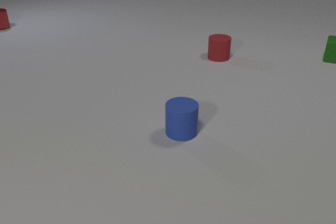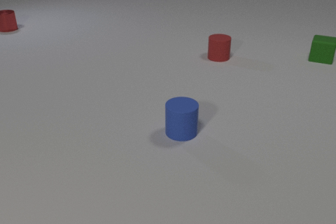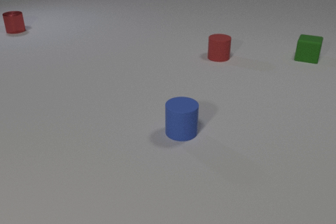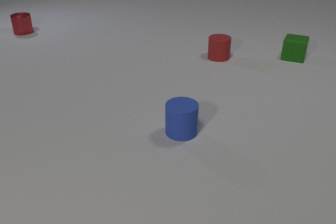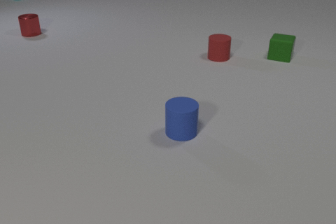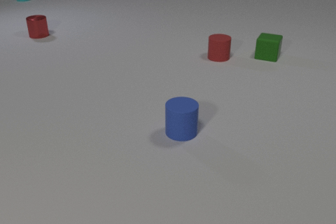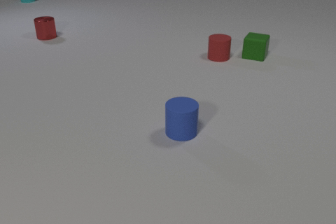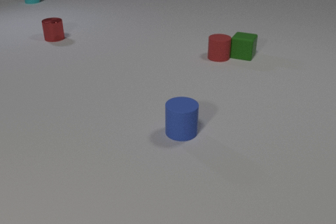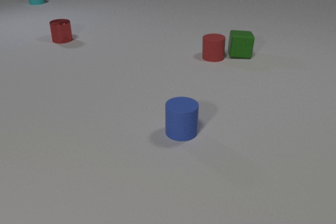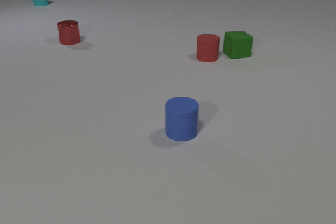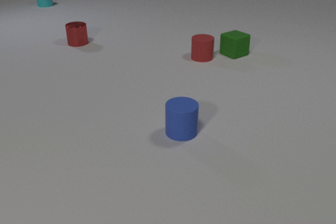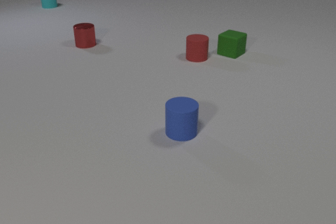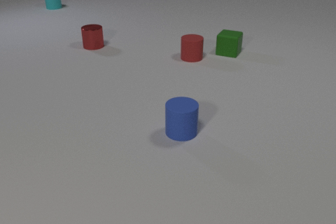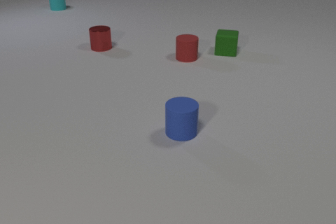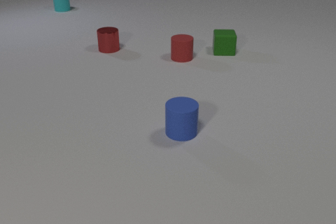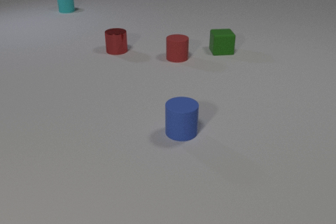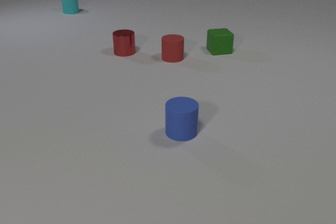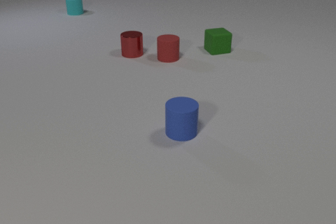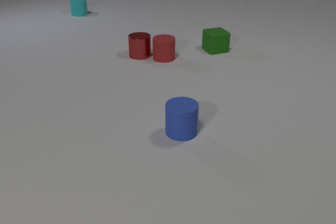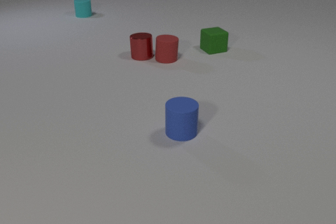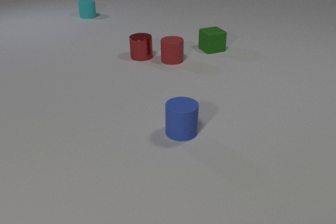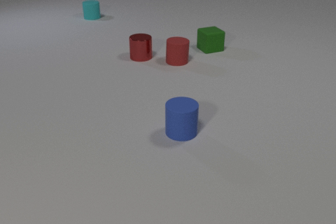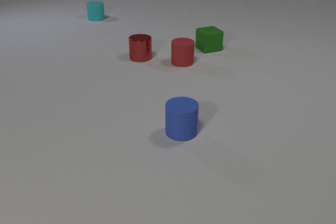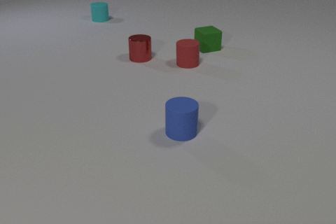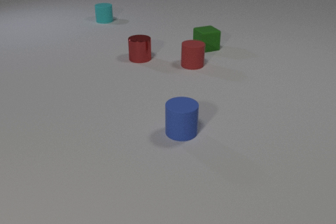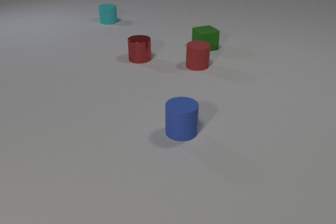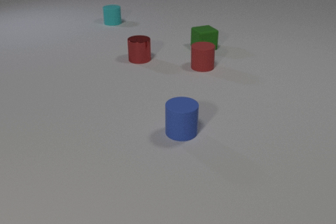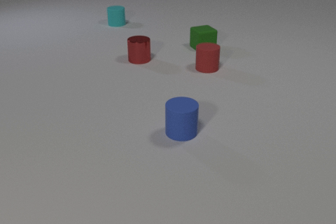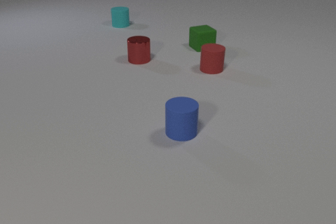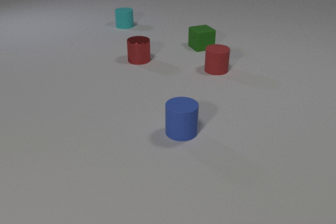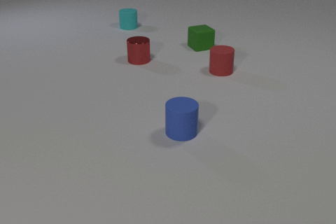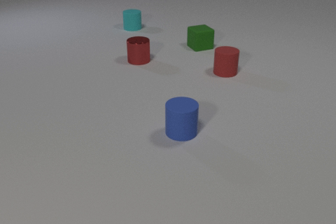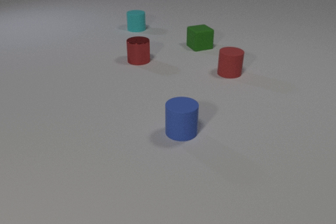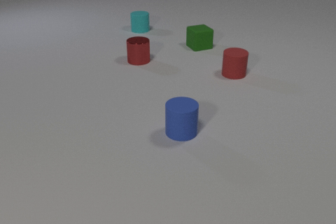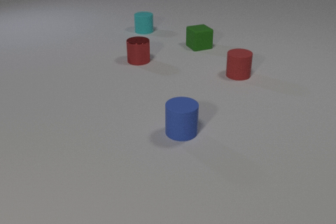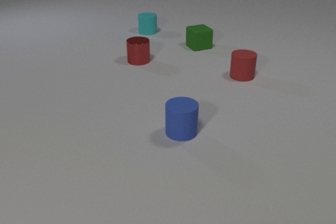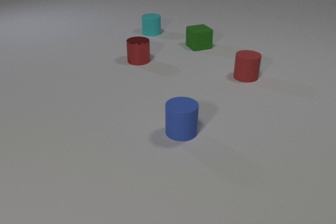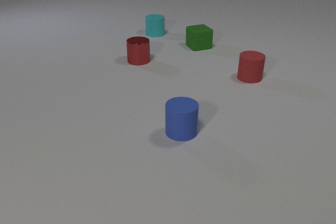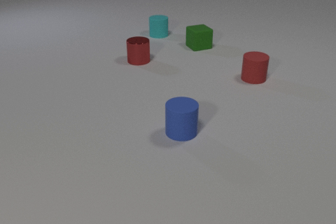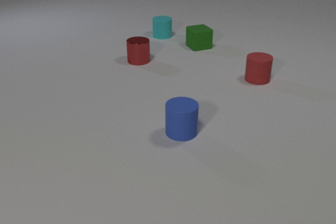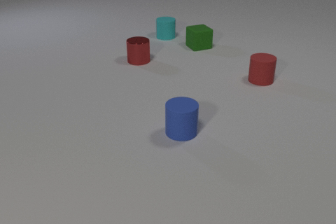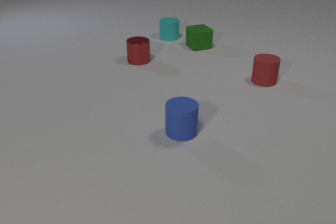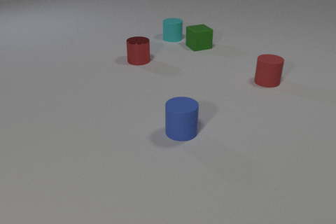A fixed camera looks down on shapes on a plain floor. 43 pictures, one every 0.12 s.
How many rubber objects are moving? 3.
What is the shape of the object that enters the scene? cylinder.
Are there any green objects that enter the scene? no.
0.00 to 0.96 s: The green rubber cube slides to the left. The red rubber cylinder slides to the left. The red metal cylinder slides toward the camera and to the right. The cyan rubber cylinder comes in at the top edge, slides toward the camera and to the right. The green rubber cube and the red rubber cylinder collide.
0.96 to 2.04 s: The green rubber cube slides to the left and away from the camera, spins counterclockwise seen from above by about 105 degrees, its near face sliding to the right. The red rubber cylinder slides to the left. The red metal cylinder slides to the right and toward the camera. The cyan rubber cylinder slides toward the camera and to the right.
2.04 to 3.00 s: The green rubber cube slides to the left and away from the camera. The red rubber cylinder slides to the right and toward the camera. The red metal cylinder slides toward the camera and to the right. The cyan rubber cylinder slides toward the camera and to the right. The red rubber cylinder and the red metal cylinder collide.
3.00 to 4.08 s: The green rubber cube slides to the left. The red rubber cylinder slides to the right and toward the camera. The red metal cylinder slides toward the camera. The cyan rubber cylinder slides to the right and toward the camera.
4.08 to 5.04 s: The red rubber cylinder slides to the right. The cyan rubber cylinder slides to the right and toward the camera.
